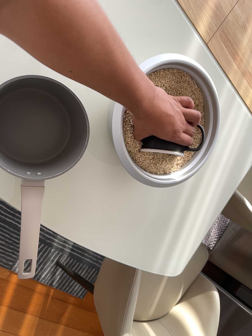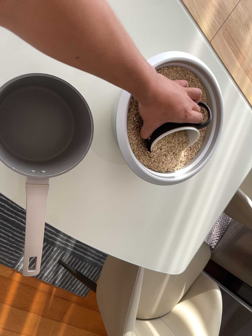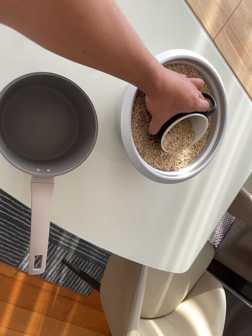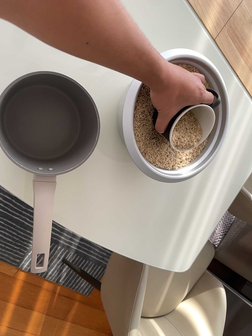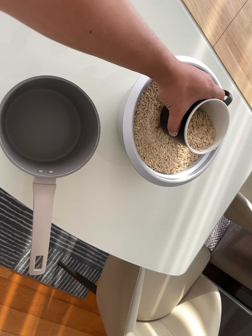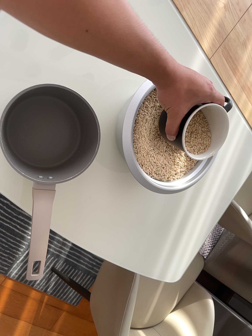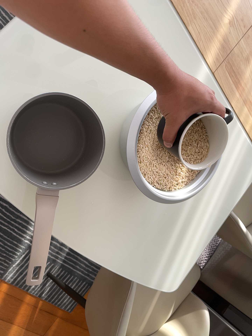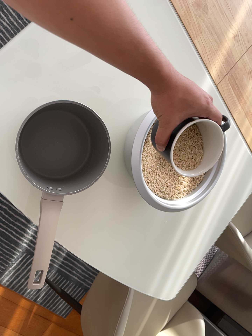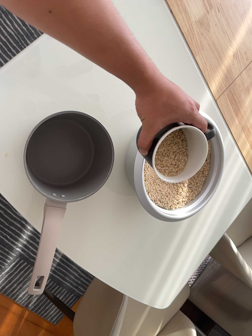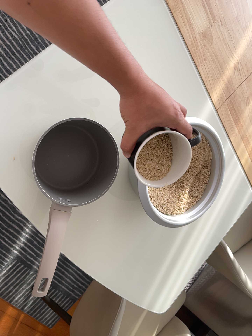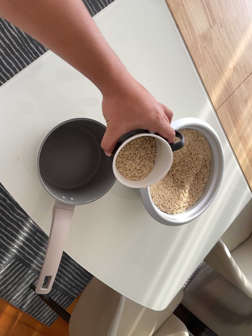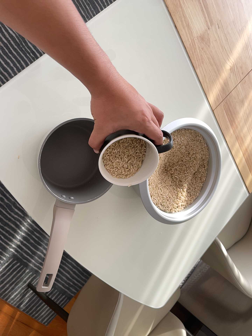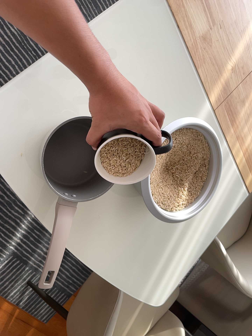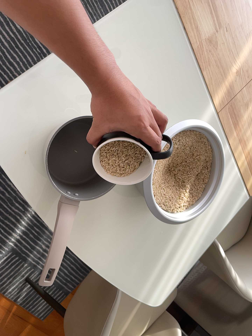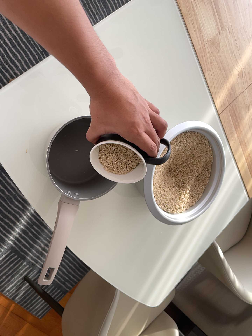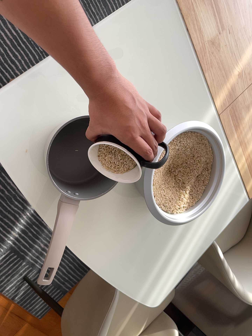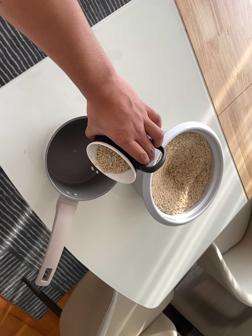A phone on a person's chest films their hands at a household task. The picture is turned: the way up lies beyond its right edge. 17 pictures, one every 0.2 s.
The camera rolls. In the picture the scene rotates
clockwise.
0.0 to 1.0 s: The camera shifts only a little, or ends up much as it began.
1.0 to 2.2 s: The camera travels to its left and backward, about 10 cm.
2.2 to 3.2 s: The camera shifts only a little, or ends up much as it began.
The film runs forward here.
